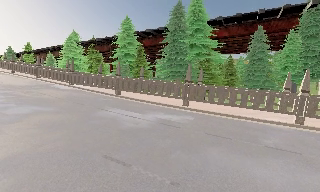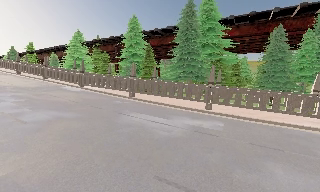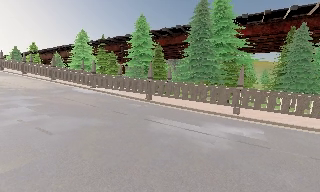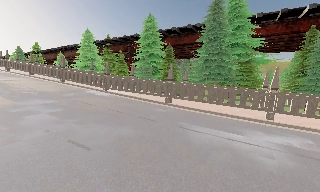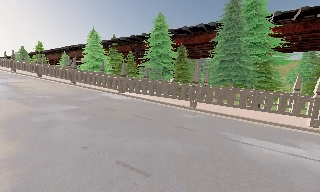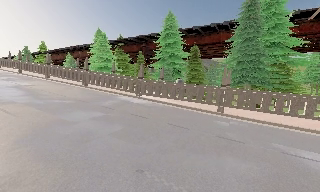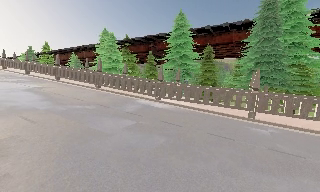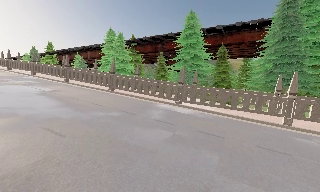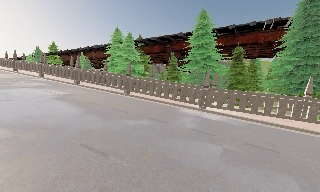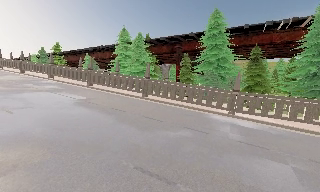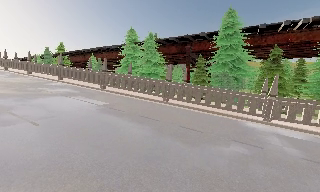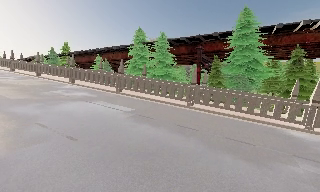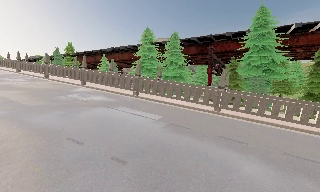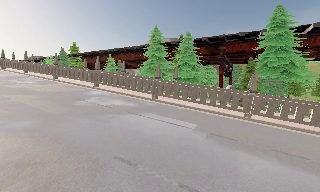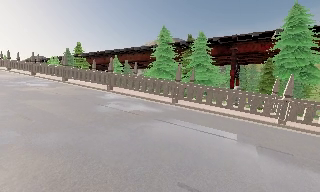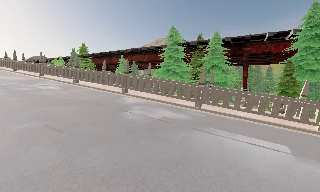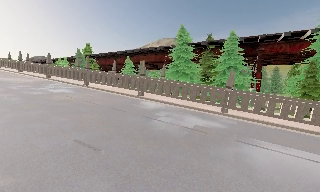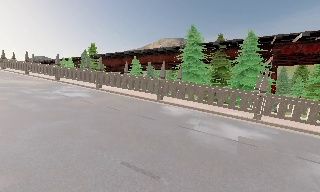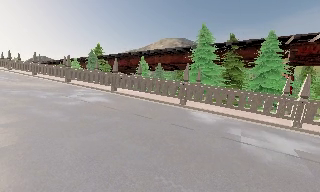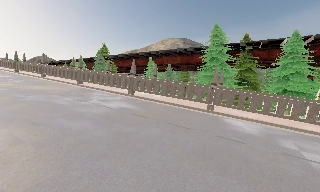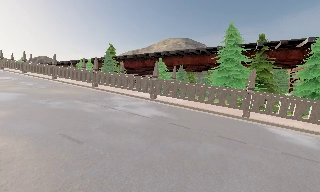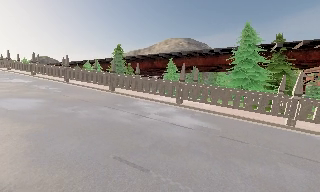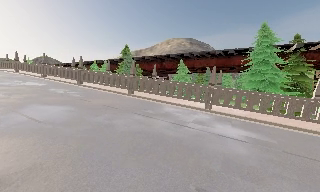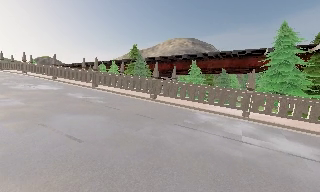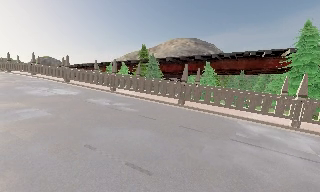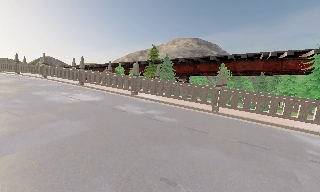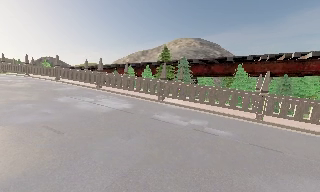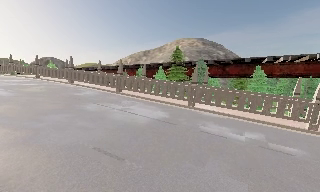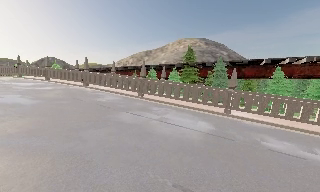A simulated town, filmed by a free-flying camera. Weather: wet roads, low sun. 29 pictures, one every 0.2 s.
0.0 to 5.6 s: The camera travels to its left and forward, about 50 m, so close, fixed things drift to the right.
The film runs forward here.
